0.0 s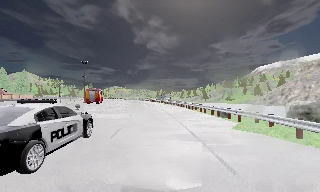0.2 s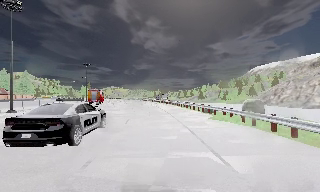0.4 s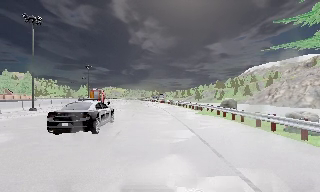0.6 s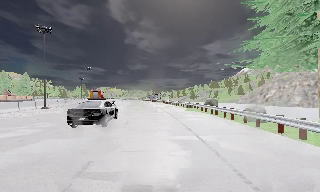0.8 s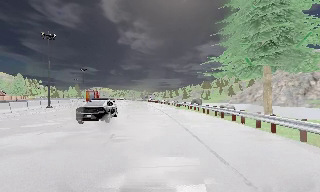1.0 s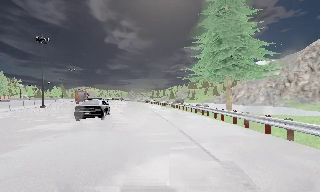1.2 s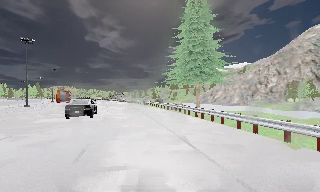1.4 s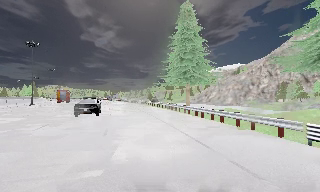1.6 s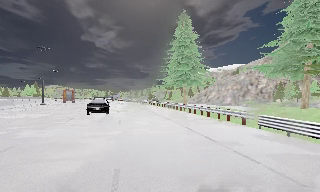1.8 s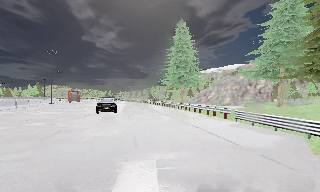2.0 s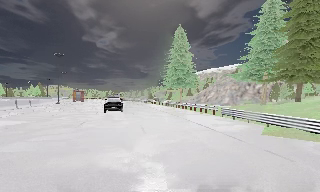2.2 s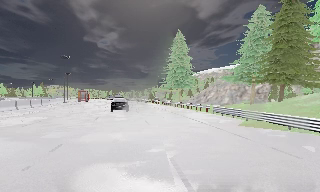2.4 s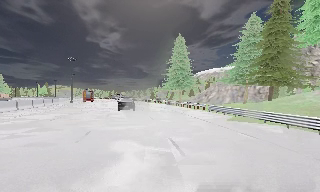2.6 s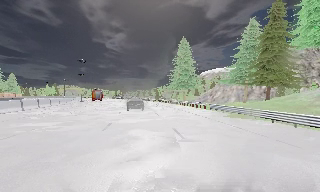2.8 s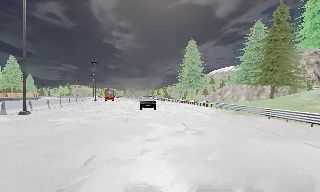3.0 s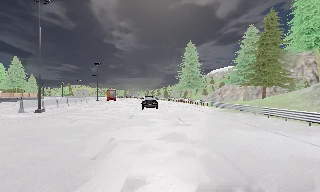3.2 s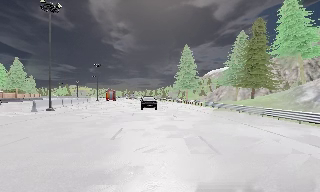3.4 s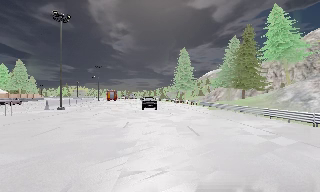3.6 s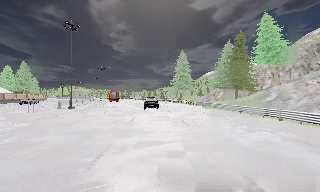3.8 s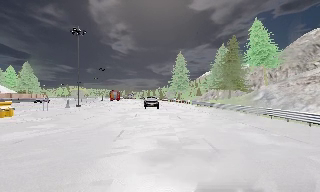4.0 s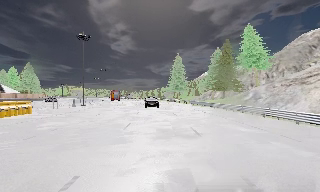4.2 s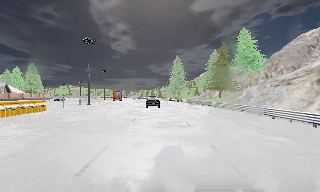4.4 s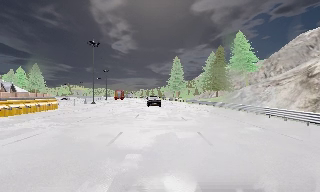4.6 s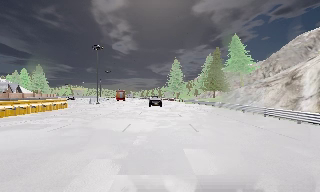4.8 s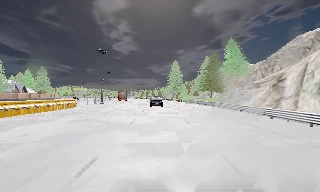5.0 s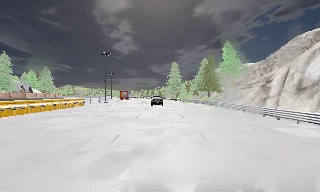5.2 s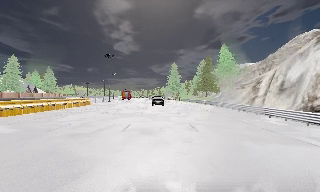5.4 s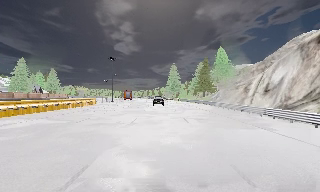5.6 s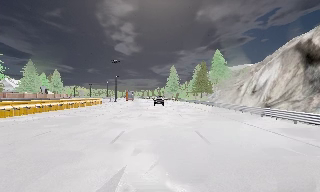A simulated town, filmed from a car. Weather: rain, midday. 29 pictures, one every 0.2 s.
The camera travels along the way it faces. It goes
backward.
0.0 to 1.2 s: The camera pans to its right, which is clockwise from overhead, by about 15 degrees. It travels backward, about 20 m, so what stands in front gets smaller.
1.2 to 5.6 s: The camera travels backward, about 50 m, so what stands in front gets smaller.
The film runs backward here.
